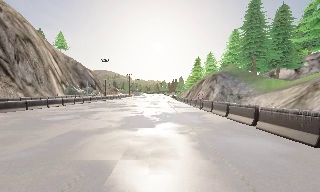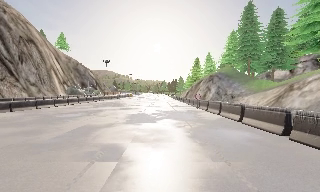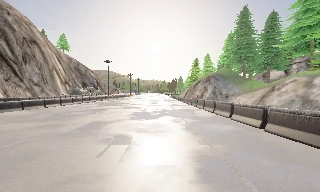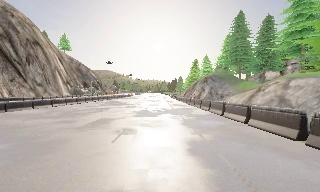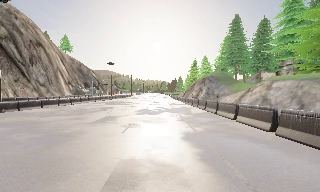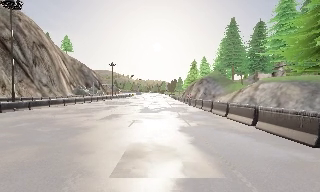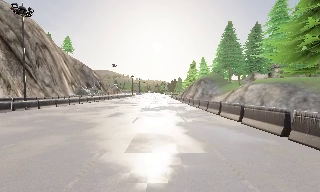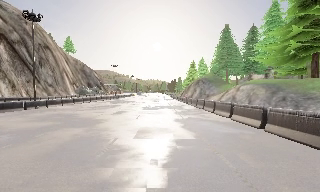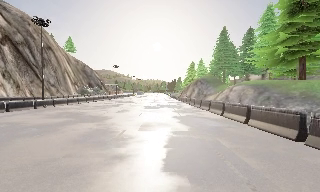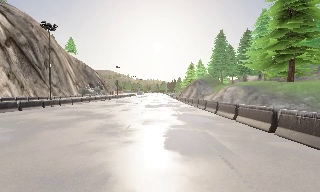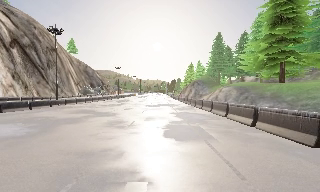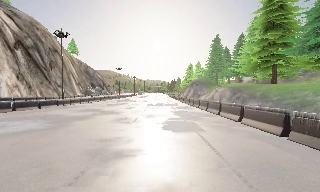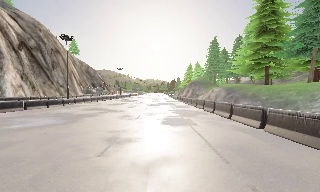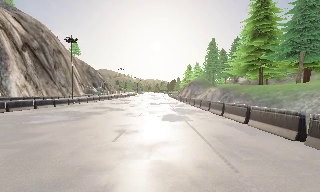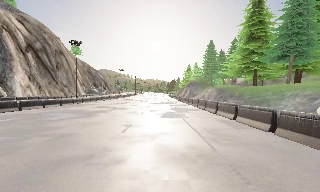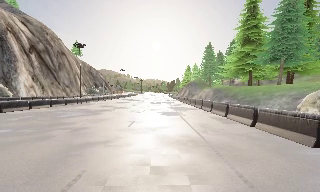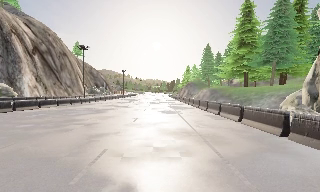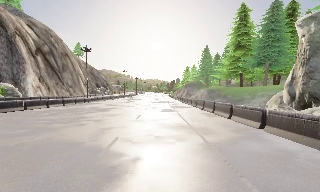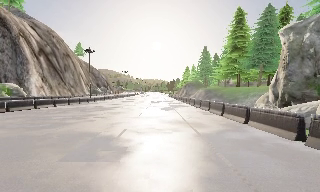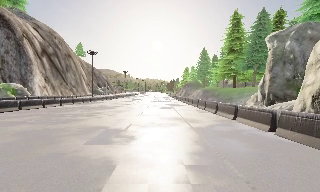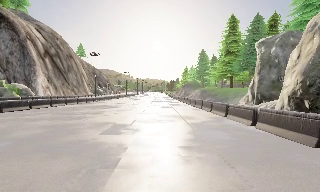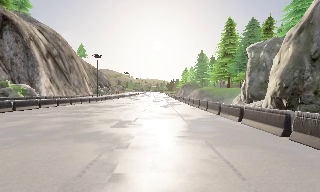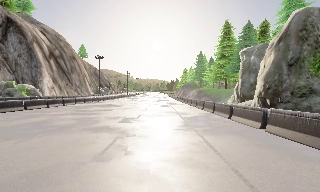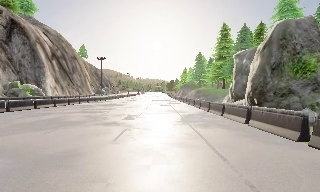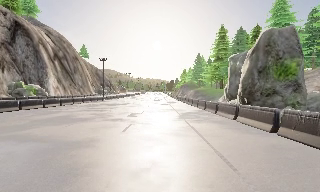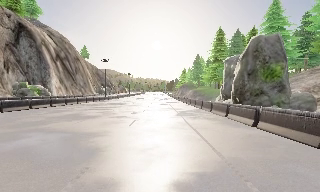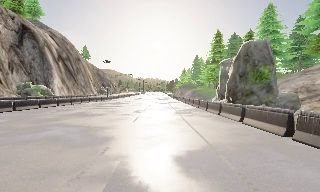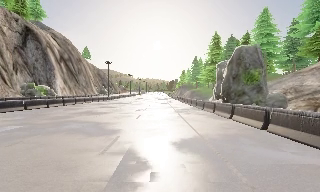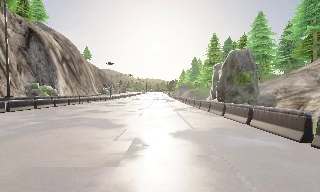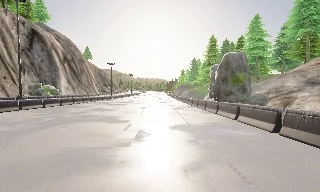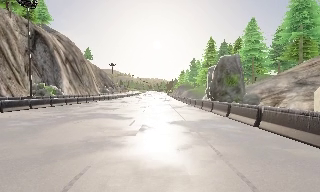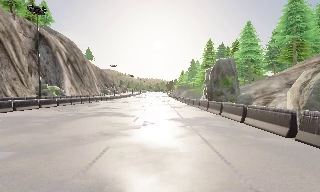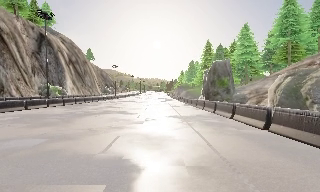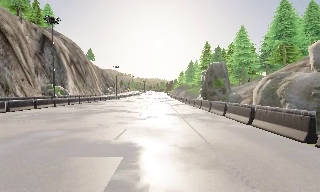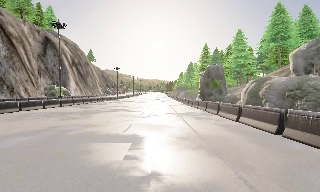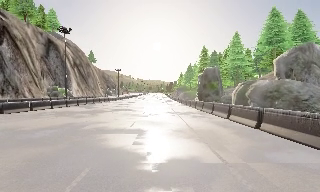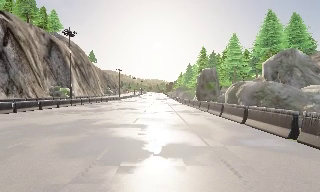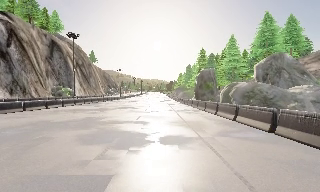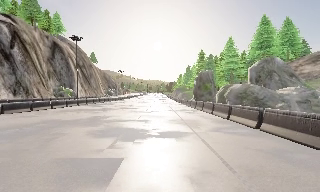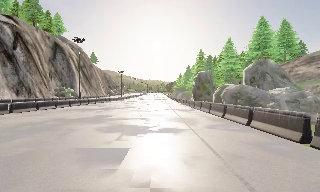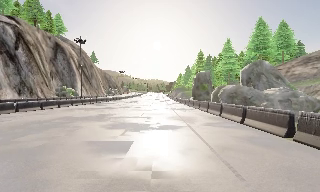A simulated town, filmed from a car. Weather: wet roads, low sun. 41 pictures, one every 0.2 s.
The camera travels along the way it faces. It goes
backward.
0.0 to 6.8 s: The camera travels backward, about 50 m, so what stands in front gets smaller.
6.8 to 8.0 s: The camera travels backward, about 7 m, so what stands in front gets smaller. It loses speed.
The film runs backward here.
